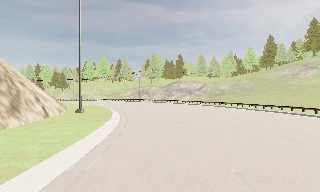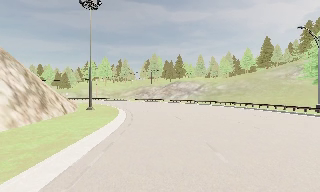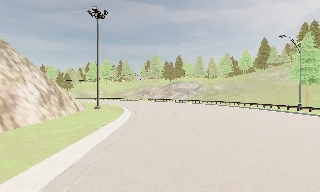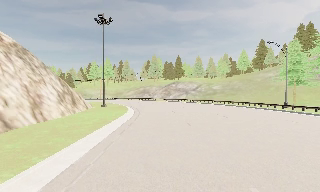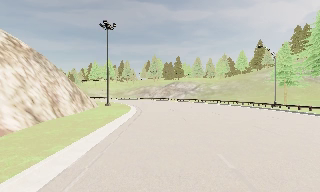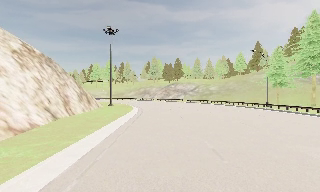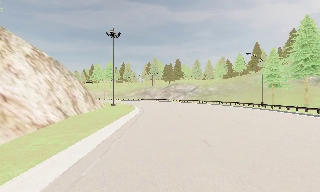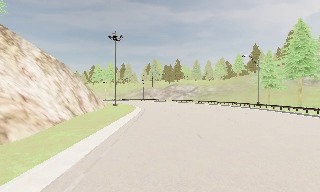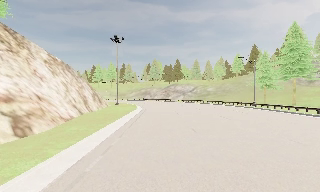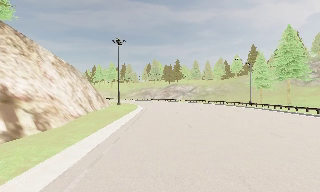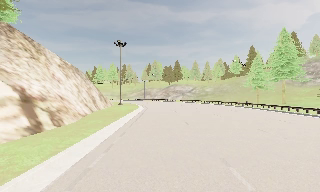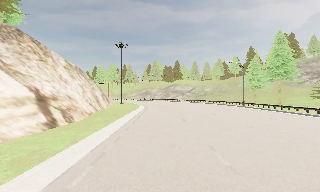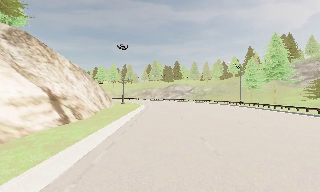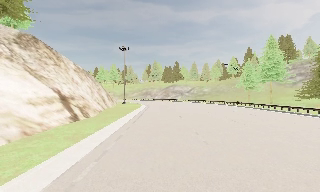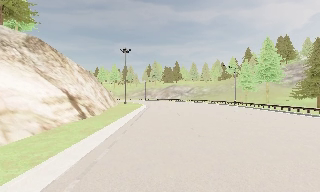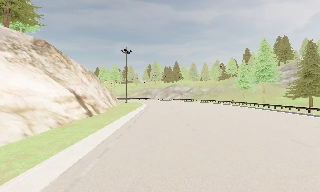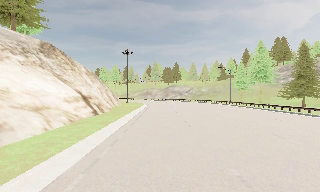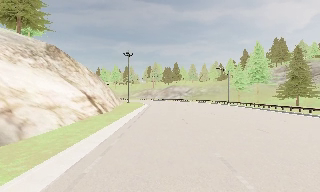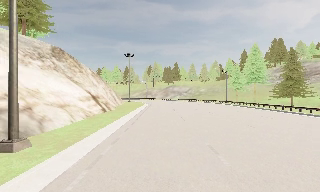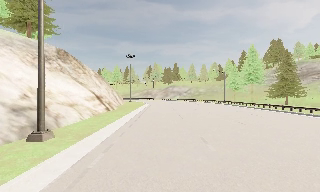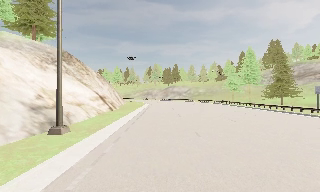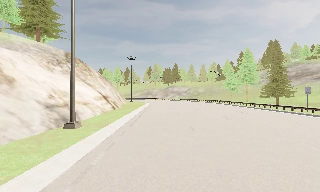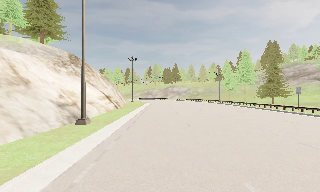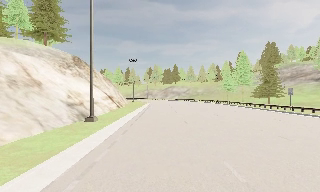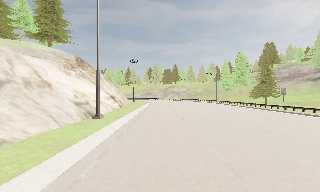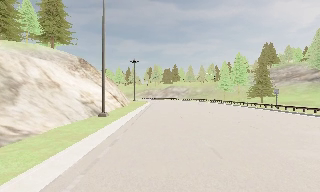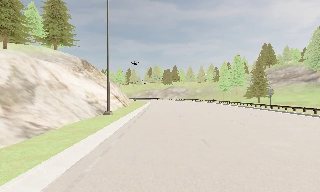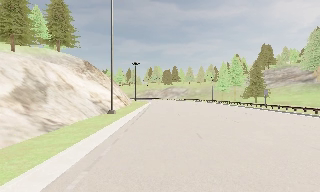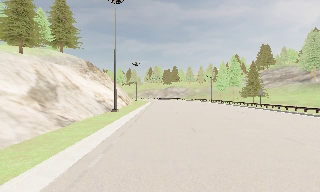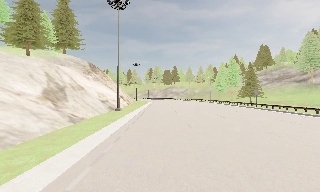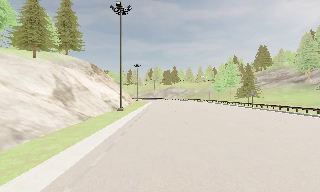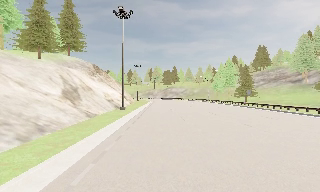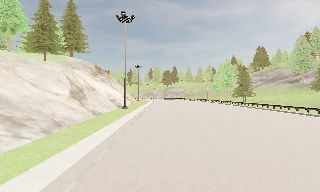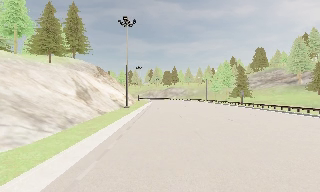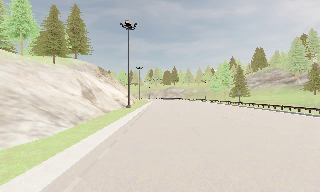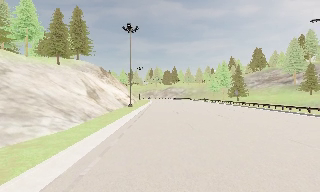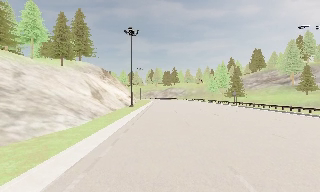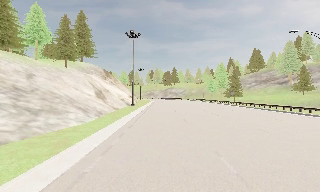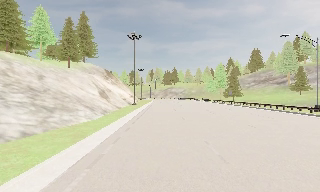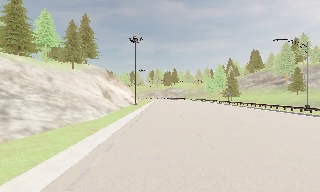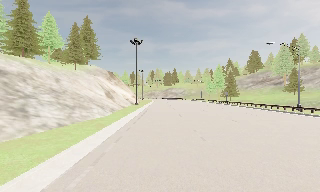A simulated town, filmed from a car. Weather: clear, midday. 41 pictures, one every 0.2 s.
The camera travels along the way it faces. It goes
backward.
0.0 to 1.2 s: The camera travels backward, about 11 m, so what stands in front gets smaller. It loses speed.
1.2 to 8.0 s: The camera travels backward, about 35 m, so what stands in front gets smaller.
The film runs backward here.
